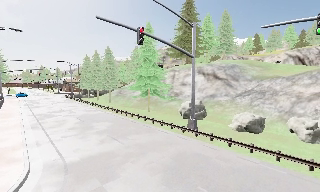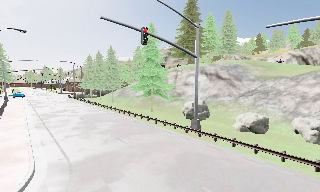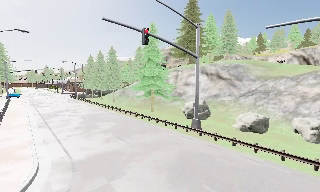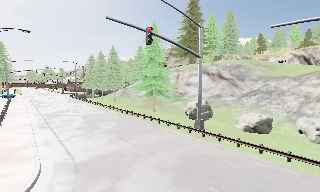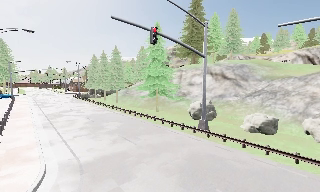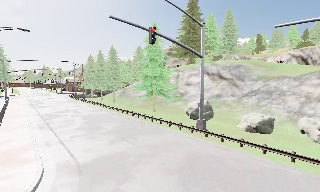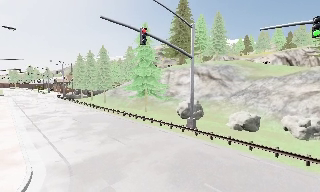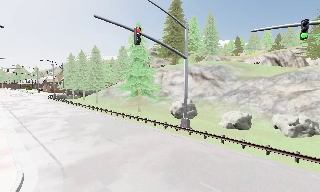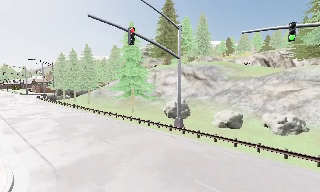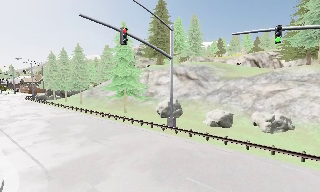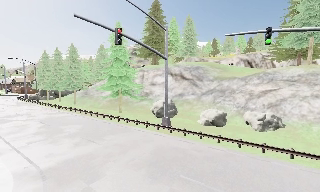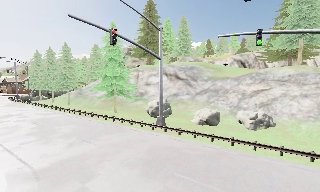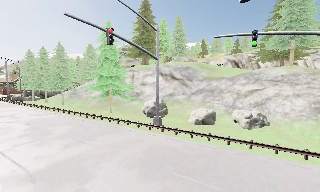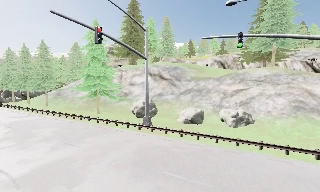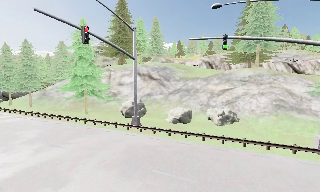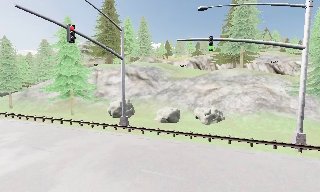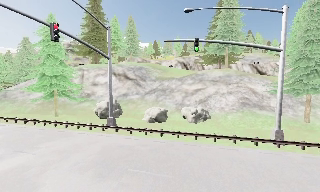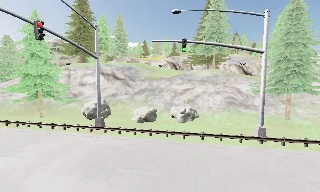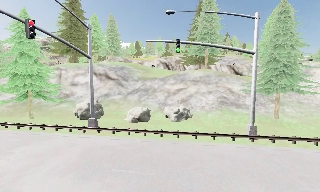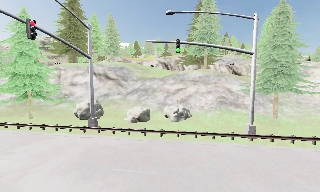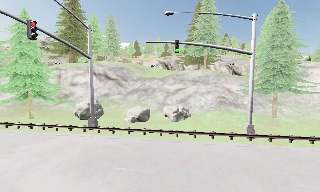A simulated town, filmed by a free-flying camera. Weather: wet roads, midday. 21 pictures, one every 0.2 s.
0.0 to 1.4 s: The camera travels to its left, about 0.5 m.
1.4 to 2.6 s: The camera swings to its right by about 15 degrees, and the scene slides to the left.
2.6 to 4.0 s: The scene slides to the left, as the camera pans about 20 degrees to its right. It travels backward, about 0.5 m, so what stands in front gets smaller.
The film runs backward here.
